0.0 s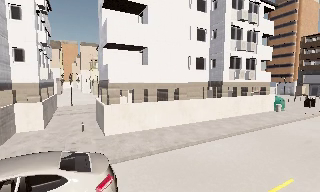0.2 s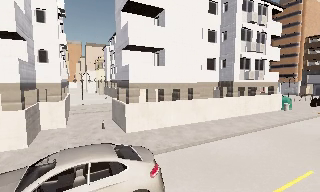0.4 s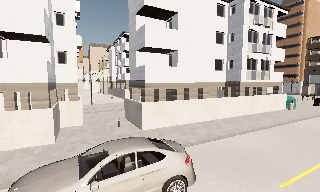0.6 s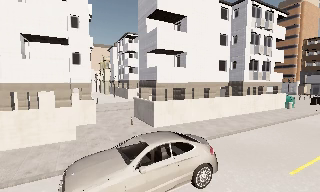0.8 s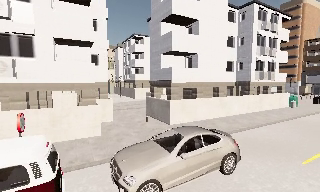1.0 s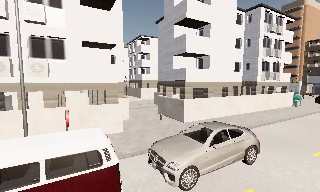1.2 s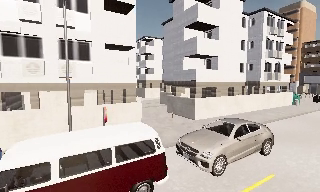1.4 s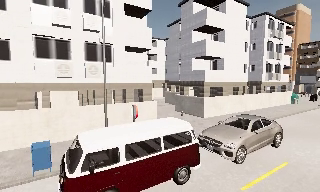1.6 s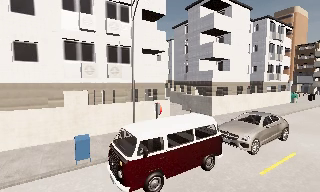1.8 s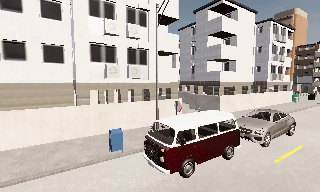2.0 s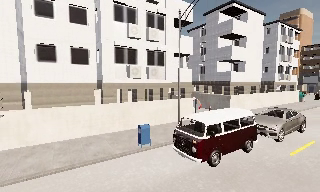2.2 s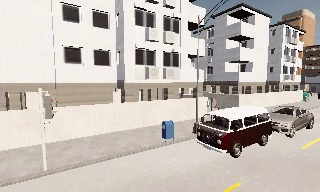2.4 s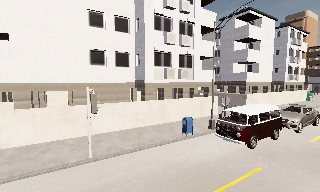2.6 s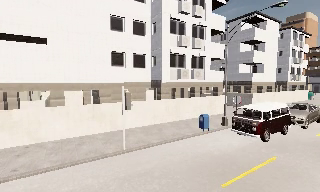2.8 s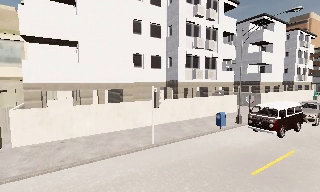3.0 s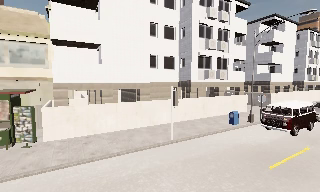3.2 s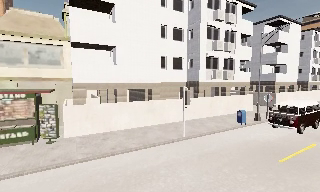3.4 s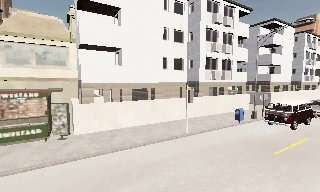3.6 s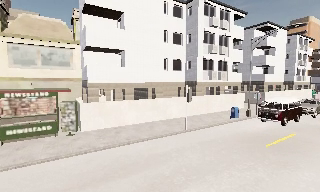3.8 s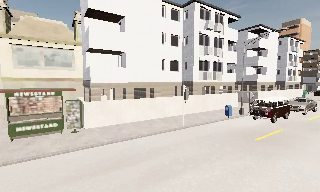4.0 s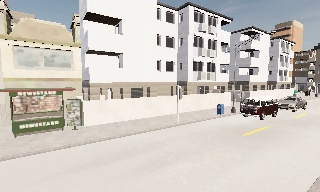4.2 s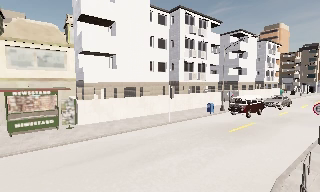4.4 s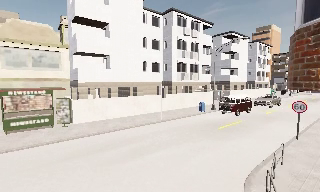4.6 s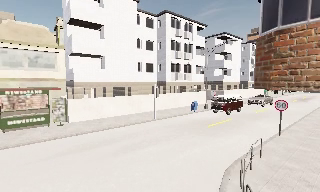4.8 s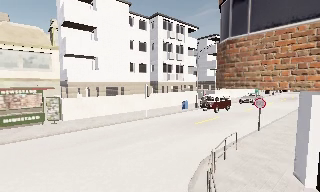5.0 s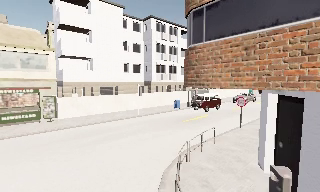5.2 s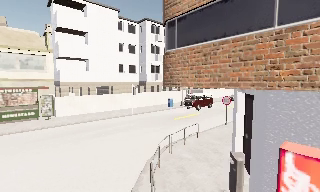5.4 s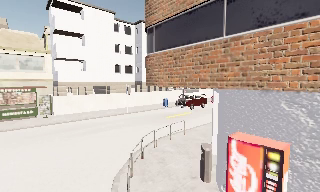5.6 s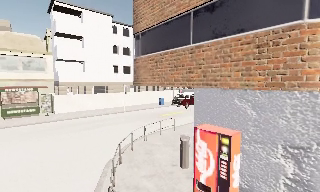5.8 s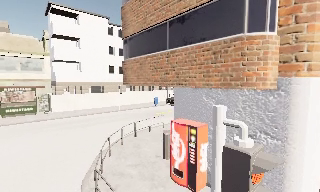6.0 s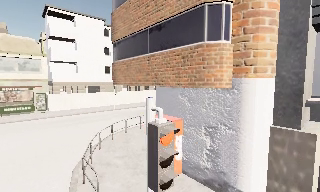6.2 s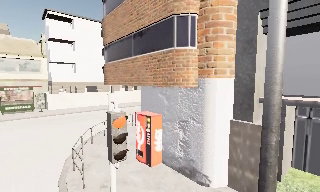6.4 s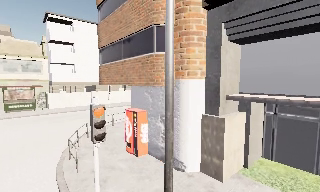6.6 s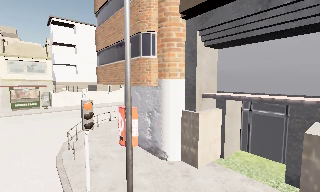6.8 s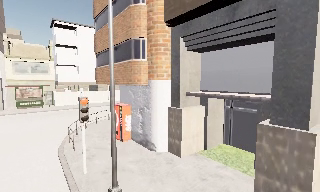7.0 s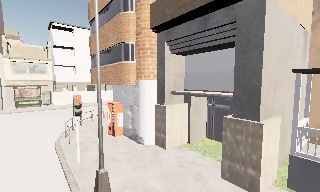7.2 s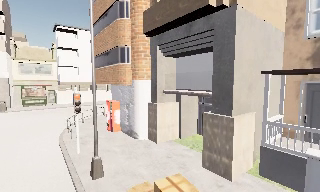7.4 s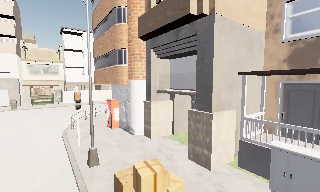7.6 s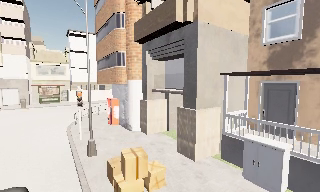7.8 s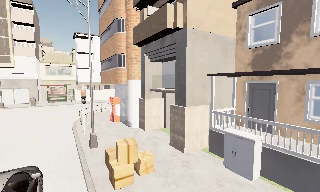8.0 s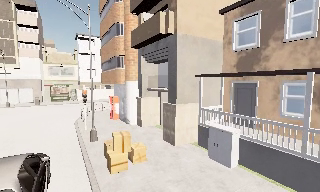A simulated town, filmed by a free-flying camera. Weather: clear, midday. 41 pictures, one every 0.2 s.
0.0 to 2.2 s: The camera travels to its left and backward, about 15 m, so close, fixed things drift to the right.
2.2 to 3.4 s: The camera travels to its left and backward, about 7 m, so close, fixed things drift to the right. It loses speed.
3.4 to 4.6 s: The camera travels backward, about 4 m, so what stands in front gets smaller.
4.6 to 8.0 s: The camera travels backward and to its right, about 17 m, so what stands in front gets smaller.
The film runs backward here.
